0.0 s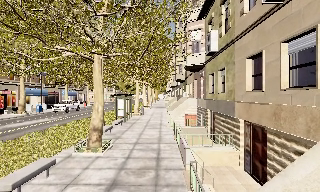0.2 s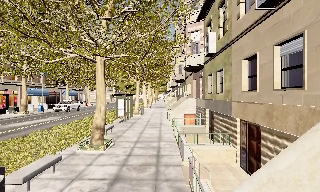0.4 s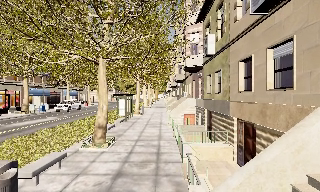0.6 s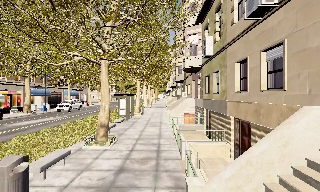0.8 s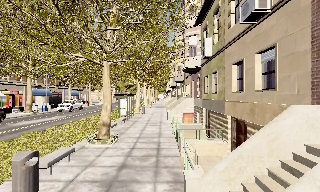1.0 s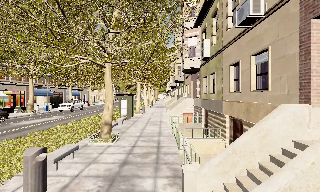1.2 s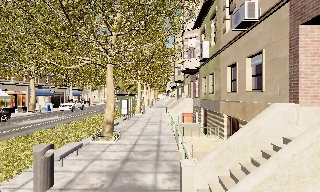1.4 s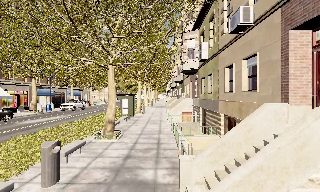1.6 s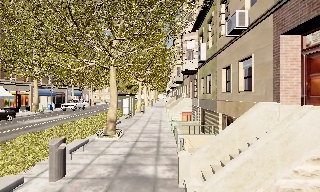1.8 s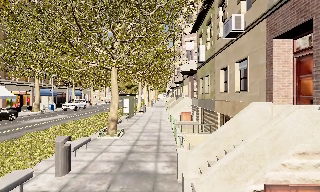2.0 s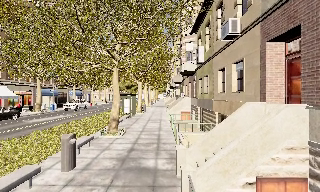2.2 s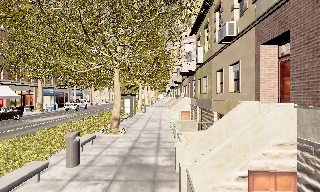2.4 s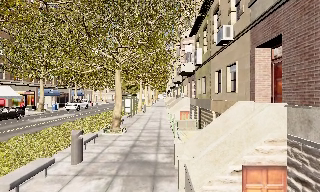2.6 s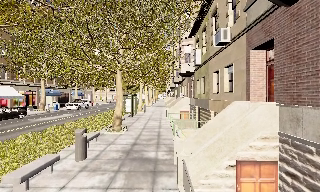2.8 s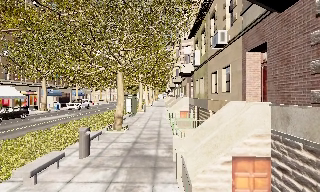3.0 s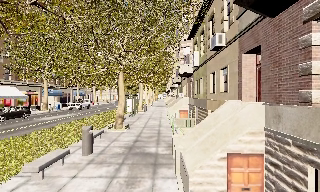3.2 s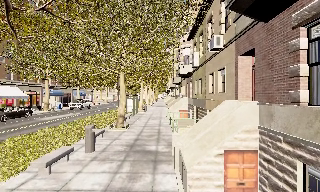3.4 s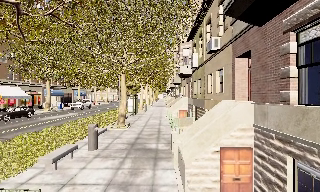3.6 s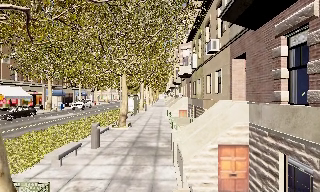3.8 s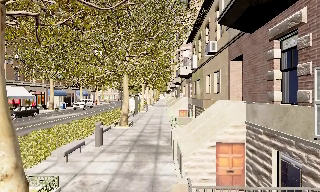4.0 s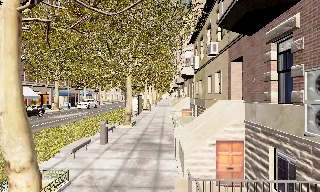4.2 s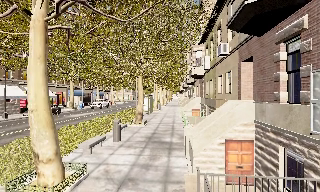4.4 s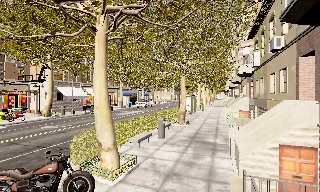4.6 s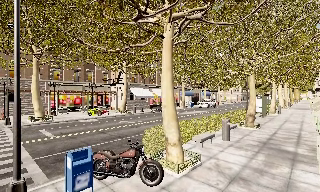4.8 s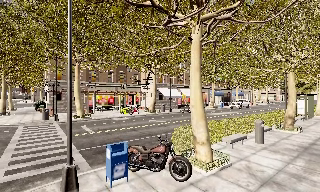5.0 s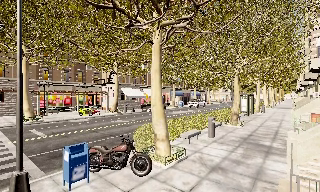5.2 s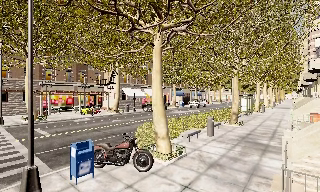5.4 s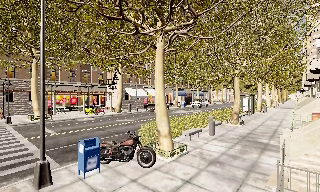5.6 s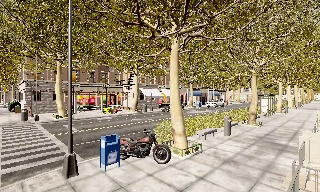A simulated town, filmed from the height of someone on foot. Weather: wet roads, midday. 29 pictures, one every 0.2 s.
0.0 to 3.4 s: The camera travels backward, about 5 m, so what stands in front gets smaller.
3.4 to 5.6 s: The camera swings to its left by about 45 degrees, and the scene slides to the right. It travels backward, about 3 m.
The film runs backward here.
